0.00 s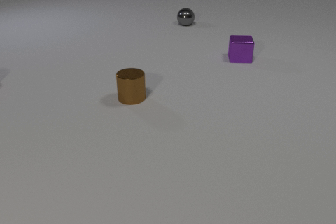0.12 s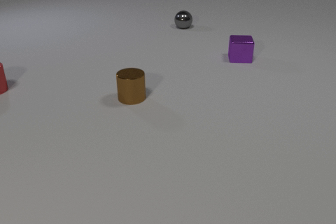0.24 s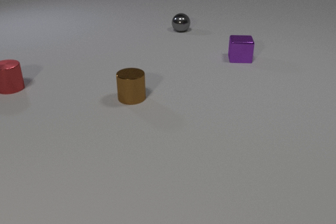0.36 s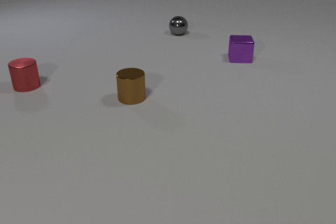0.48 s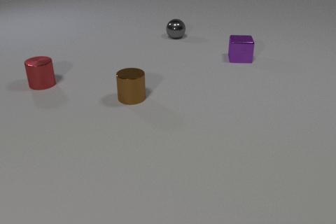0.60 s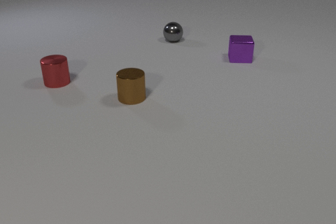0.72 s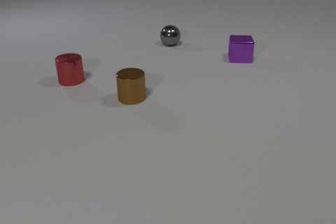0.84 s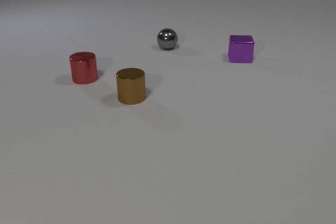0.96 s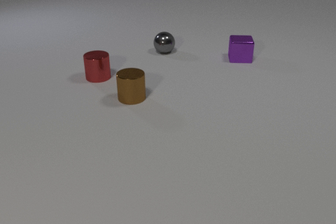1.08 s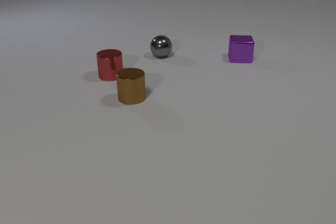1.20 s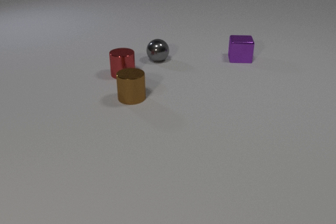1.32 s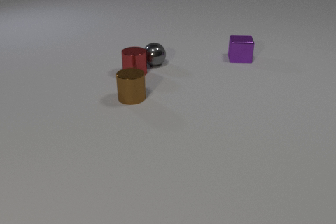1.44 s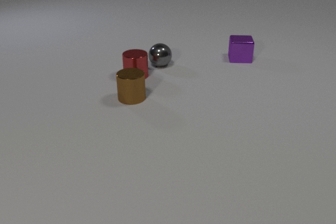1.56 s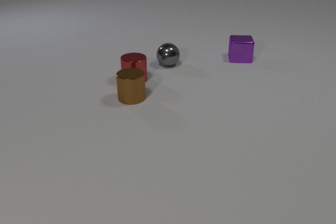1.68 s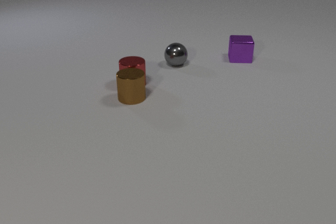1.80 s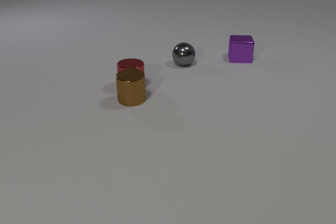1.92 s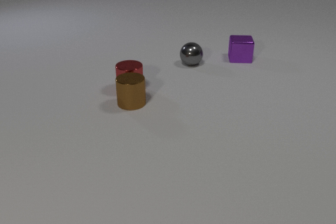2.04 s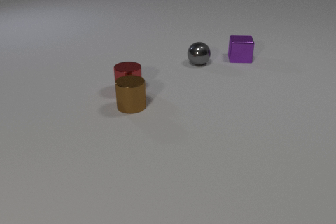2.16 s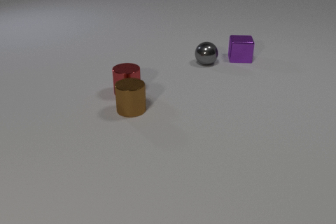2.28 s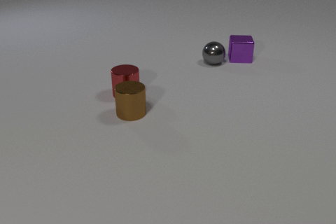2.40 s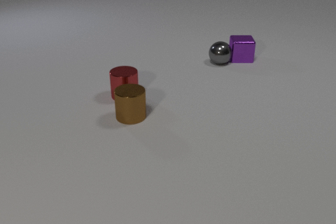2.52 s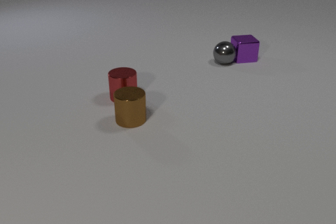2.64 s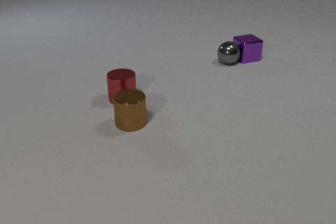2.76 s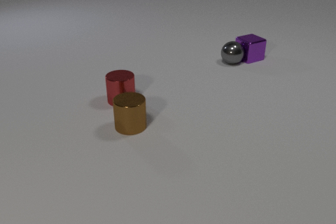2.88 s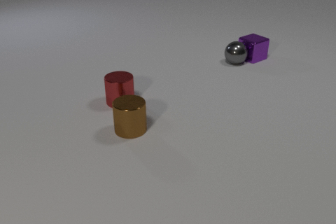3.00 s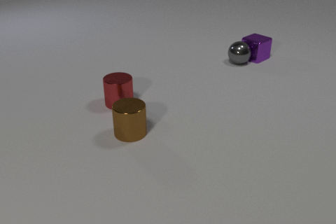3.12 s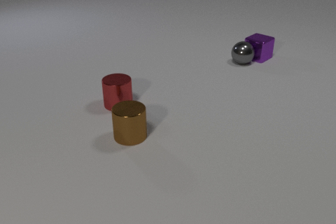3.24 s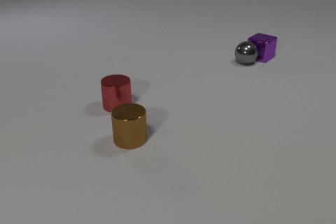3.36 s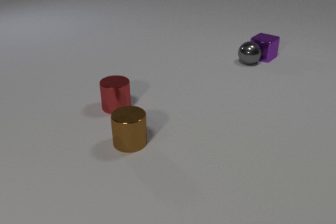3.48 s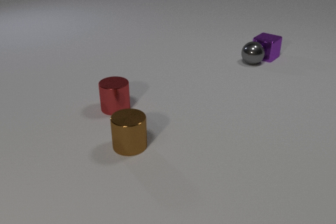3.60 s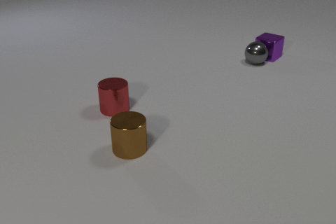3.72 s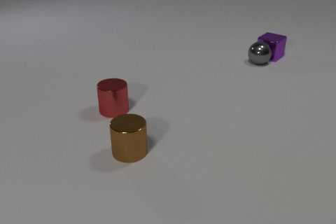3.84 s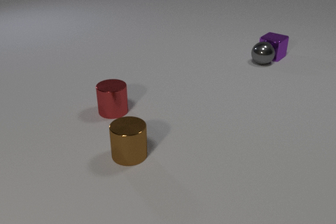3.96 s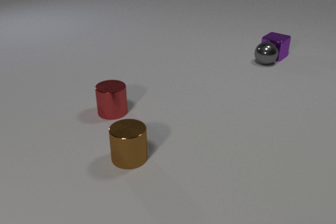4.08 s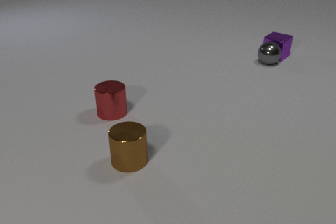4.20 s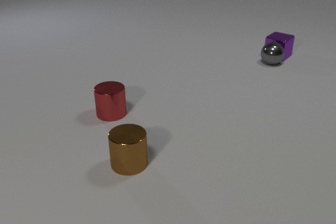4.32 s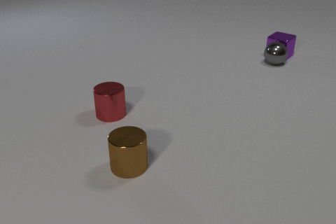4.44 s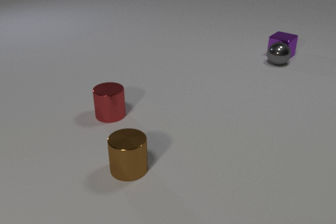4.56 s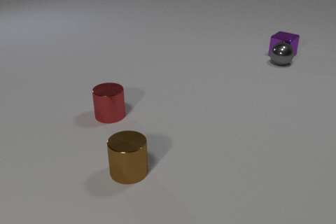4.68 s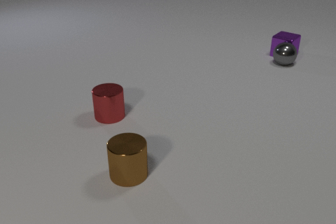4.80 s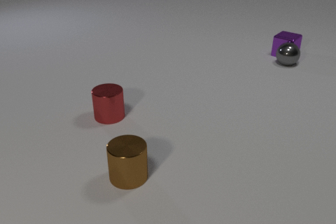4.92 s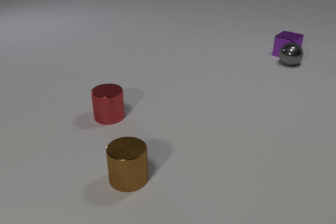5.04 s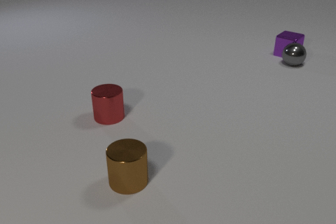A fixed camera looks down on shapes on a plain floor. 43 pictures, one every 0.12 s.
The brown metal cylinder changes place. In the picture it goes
toward the camera.
The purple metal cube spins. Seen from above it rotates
counterclockwise.
0.00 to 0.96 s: The gray metal sphere rolls toward the camera. The red metal cylinder comes in at the left edge, slides to the right.
0.96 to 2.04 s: The gray metal sphere rolls to the right and toward the camera. The red metal cylinder slides toward the camera and to the right. The brown metal cylinder slides toward the camera. The gray metal sphere and the red metal cylinder collide. The red metal cylinder and the brown metal cylinder collide.
2.04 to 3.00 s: The gray metal sphere rolls to the right. The red metal cylinder slides toward the camera. The brown metal cylinder slides toward the camera. The purple metal cube slides to the right, spins counterclockwise seen from above by about 45 degrees, its near face sliding to the right. The gray metal sphere and the purple metal cube collide.
3.00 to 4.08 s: The gray metal sphere rolls to the right. The red metal cylinder slides toward the camera. The brown metal cylinder slides toward the camera. The purple metal cube slides to the right and away from the camera.
4.08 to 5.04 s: The gray metal sphere rolls to the right. The red metal cylinder slides toward the camera. The brown metal cylinder slides toward the camera. The purple metal cube slides to the right and away from the camera.
How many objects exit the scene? 0.
What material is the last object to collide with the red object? metal.
What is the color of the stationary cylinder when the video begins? brown.
